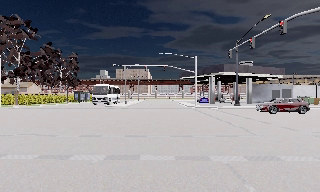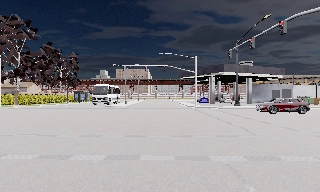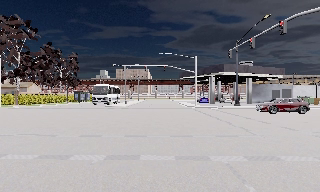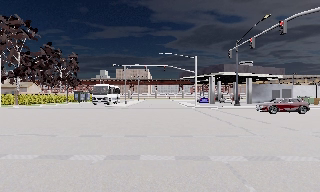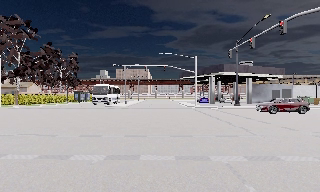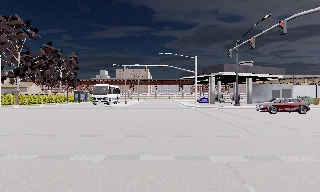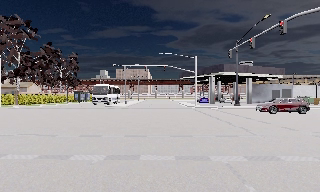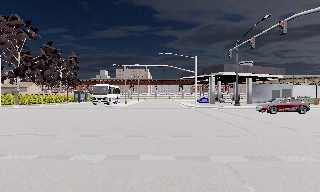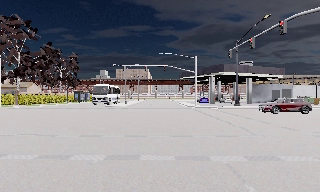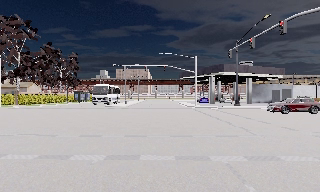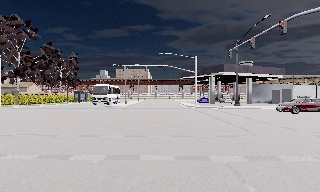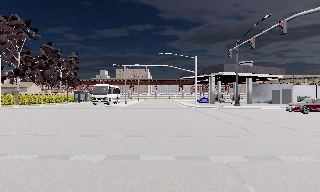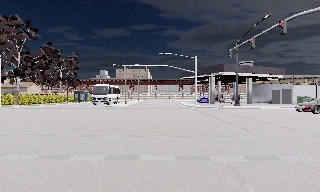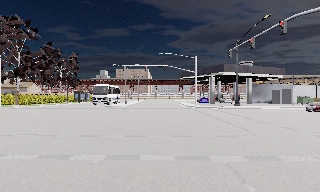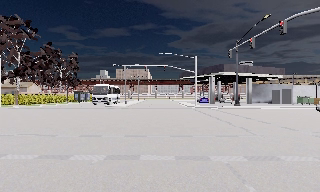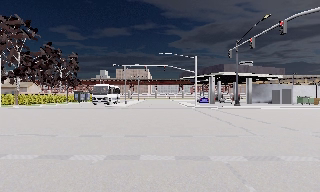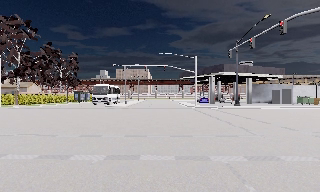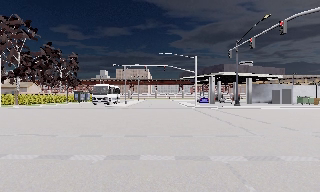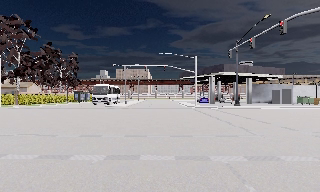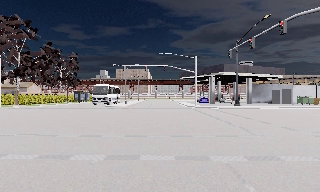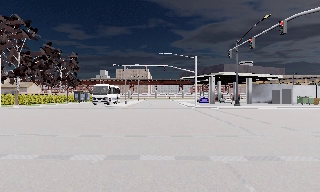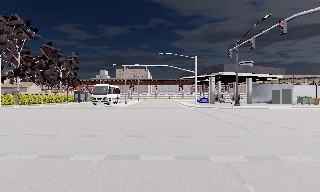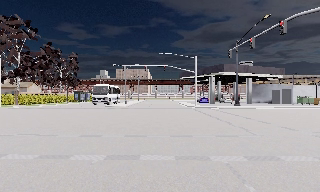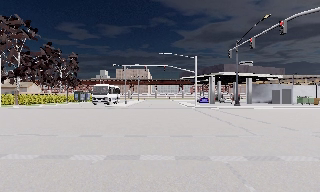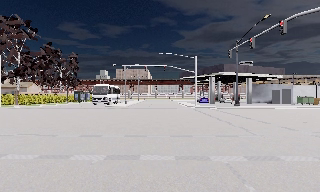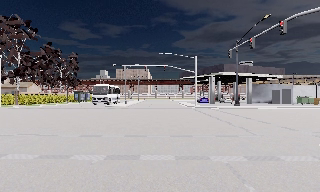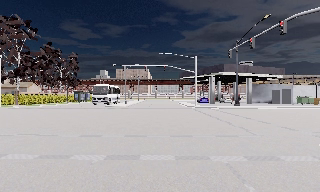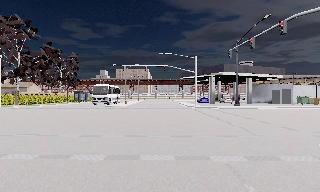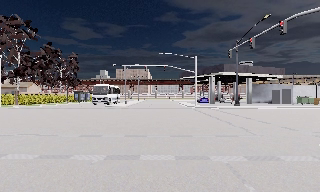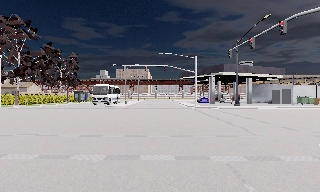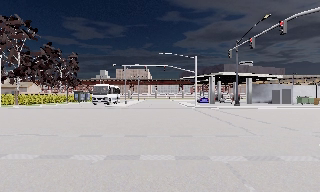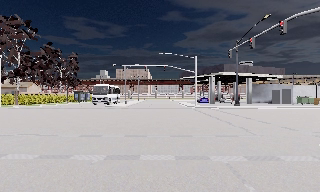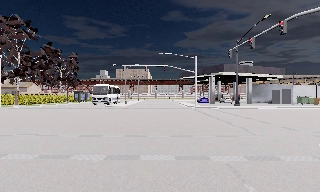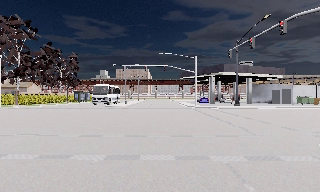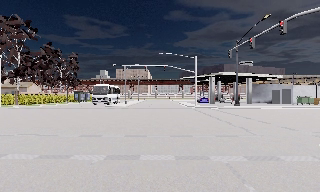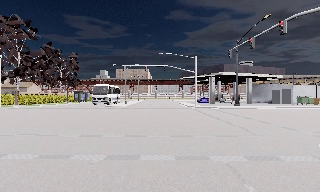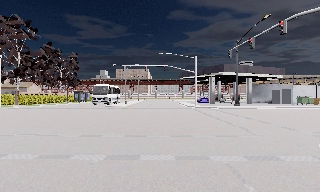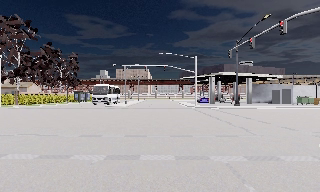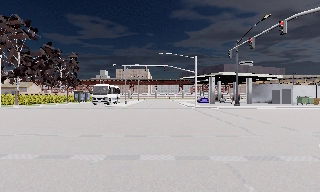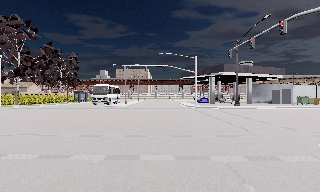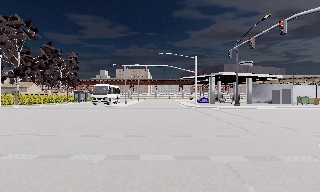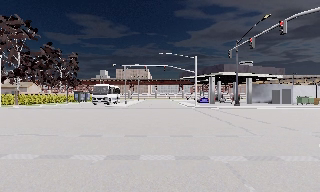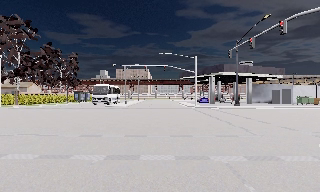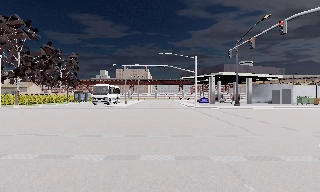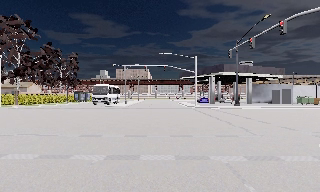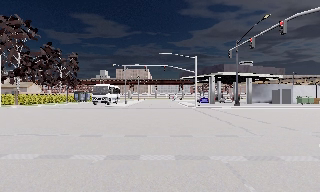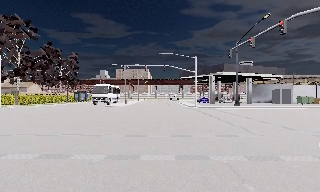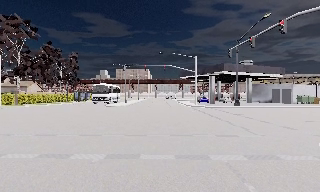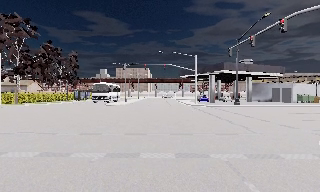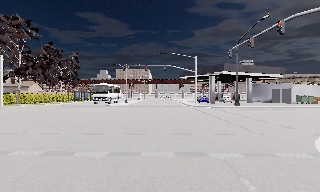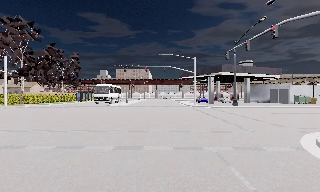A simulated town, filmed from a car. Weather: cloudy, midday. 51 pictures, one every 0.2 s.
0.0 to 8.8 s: The camera keeps its place and its aim.
8.8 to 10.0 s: The camera travels backward, about 1 m, so what stands in front gets smaller. It gains speed.
The film runs backward here.
